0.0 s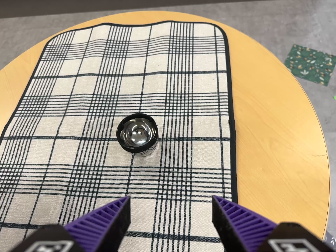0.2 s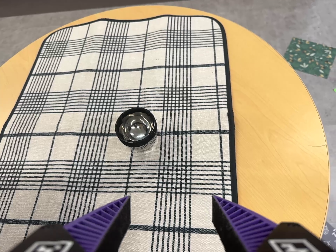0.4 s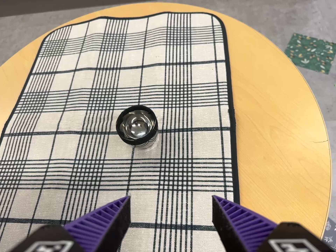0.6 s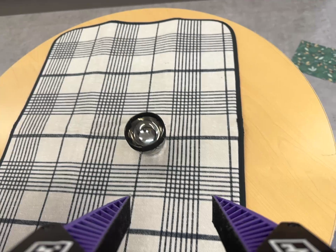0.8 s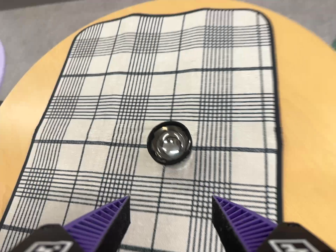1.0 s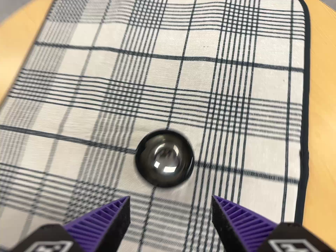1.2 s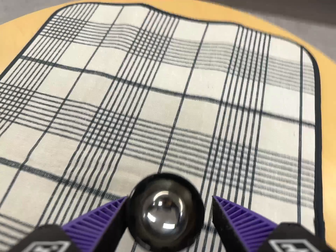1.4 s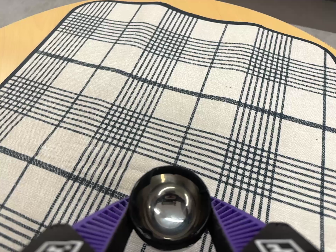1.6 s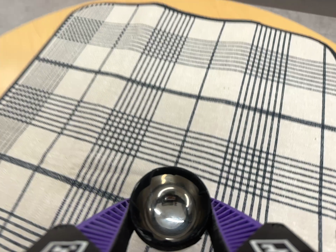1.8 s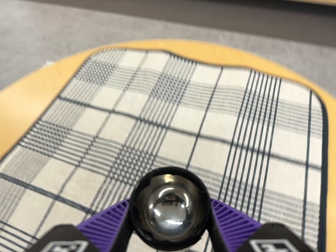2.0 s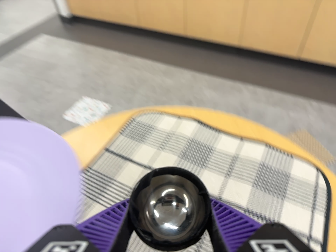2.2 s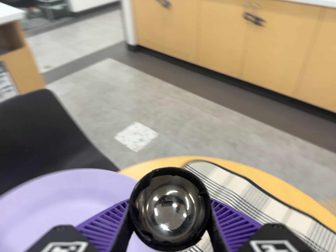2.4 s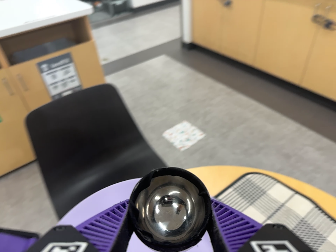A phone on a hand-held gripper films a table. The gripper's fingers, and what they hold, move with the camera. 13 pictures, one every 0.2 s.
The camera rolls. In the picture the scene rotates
clockwise.
0.0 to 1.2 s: The camera travels forward and toward the top of its view, about 22 cm, so what stands in front looms larger. It rolls about its line of sight by about 15 degrees, and the scene rotates clockwise.
1.2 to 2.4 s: The scene slides to the right, as the camera pans about 30 degrees to its left. It travels backward, toward the top of its view and to its left, about 28 cm, so what stands in front gets smaller. Its aim tips toward the top of its view by about 20 degrees, and the scene shifts downward. It rolls about its line of sight by about 25 degrees, and the scene rotates clockwise.
The film runs backward here.
